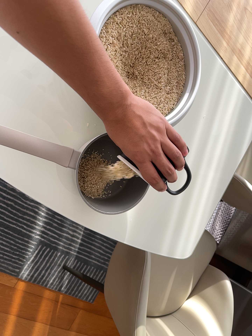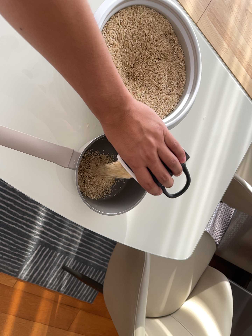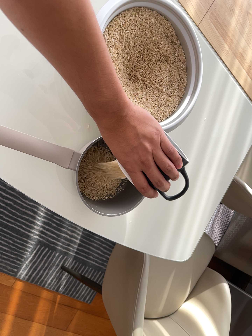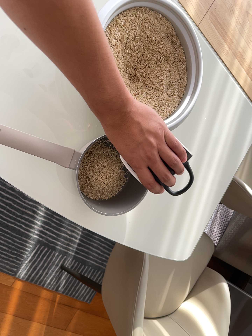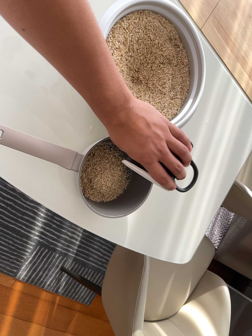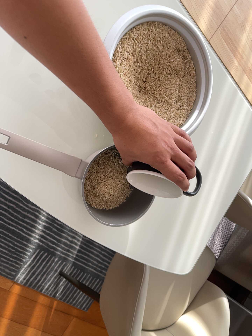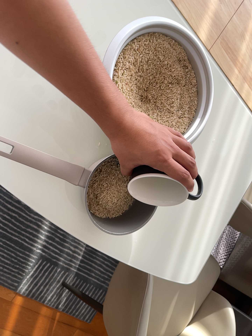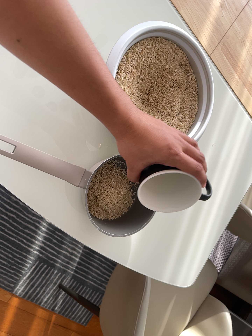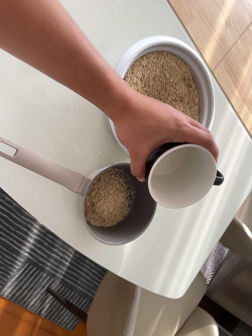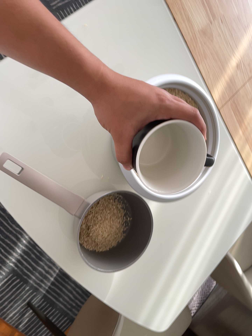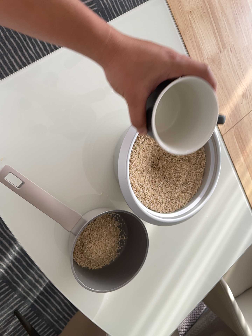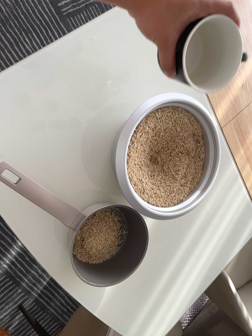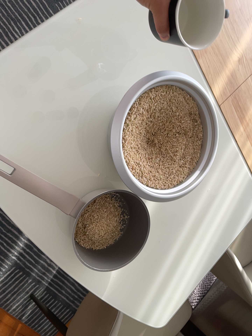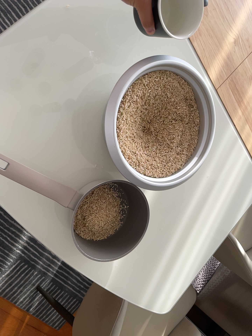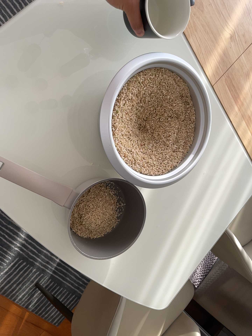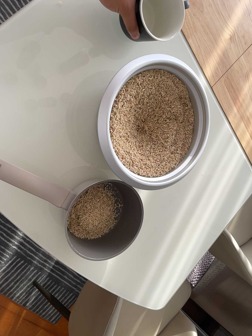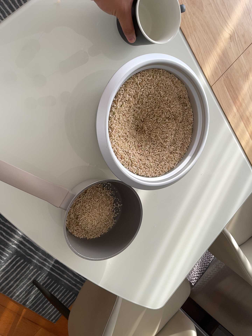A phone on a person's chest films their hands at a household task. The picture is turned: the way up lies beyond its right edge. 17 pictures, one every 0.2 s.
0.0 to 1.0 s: The camera shifts only a little, or ends up much as it began.
1.0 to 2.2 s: The camera's aim tips toward the top of its view by about 10 degrees, and the scene shifts downward. It rolls about its line of sight by about 15 degrees, and the scene rotates clockwise.
2.2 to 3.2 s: The camera shifts only a little, or ends up much as it began.
The film runs forward here.
